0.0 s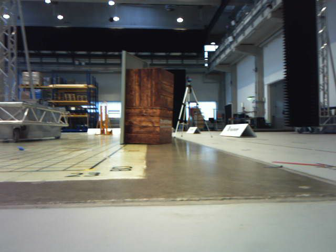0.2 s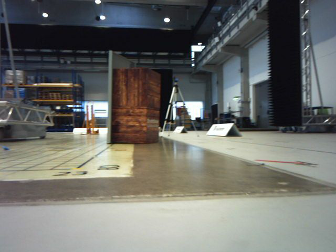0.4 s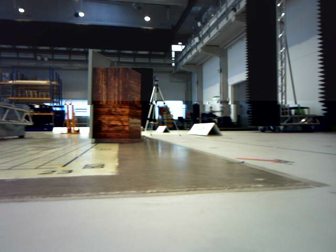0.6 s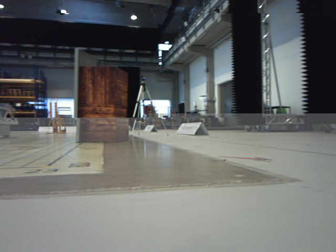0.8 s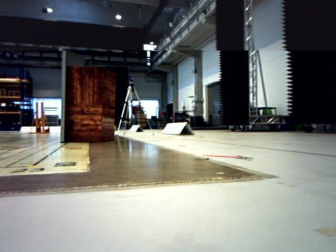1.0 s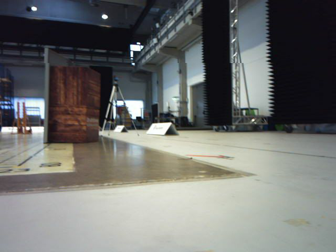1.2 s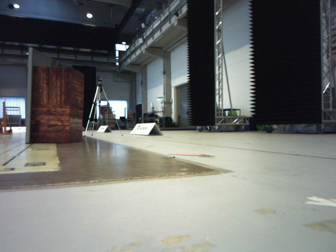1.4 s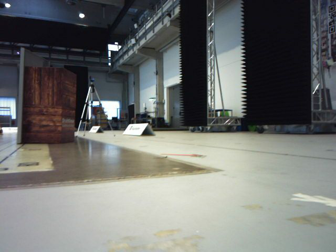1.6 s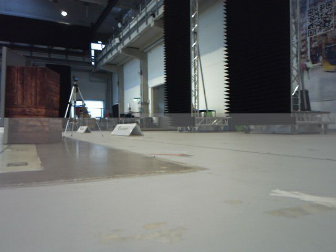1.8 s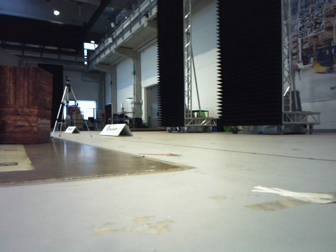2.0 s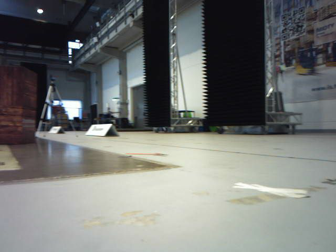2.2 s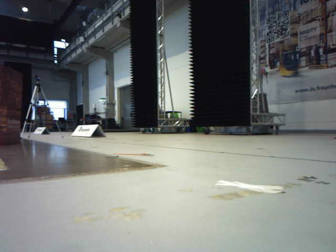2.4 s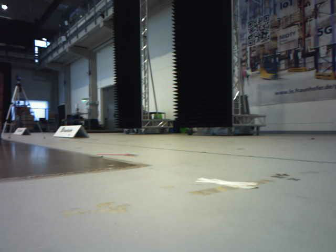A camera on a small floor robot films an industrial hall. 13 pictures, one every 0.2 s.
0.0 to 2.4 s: The camera swings to its right by about 30 degrees, and the scene slides to the left. It travels backward, about 0.4 m.
The film runs backward here.
